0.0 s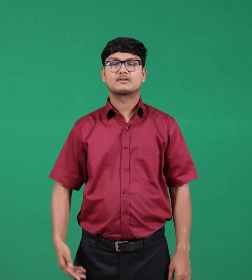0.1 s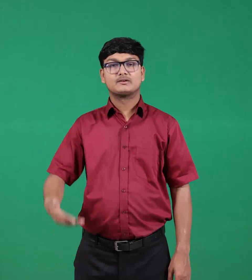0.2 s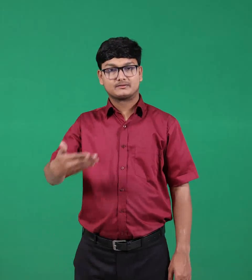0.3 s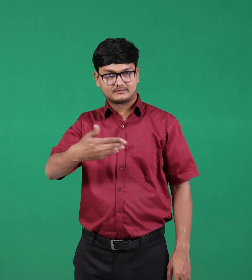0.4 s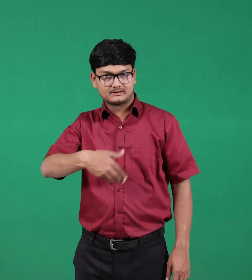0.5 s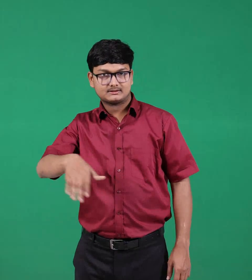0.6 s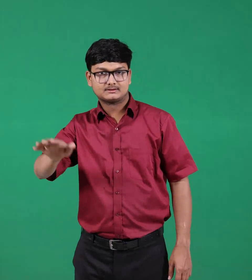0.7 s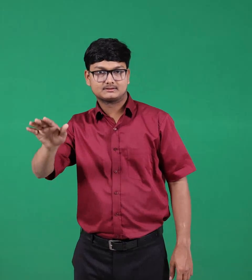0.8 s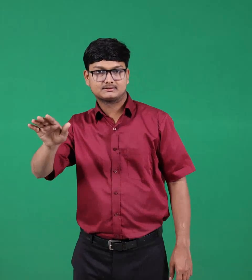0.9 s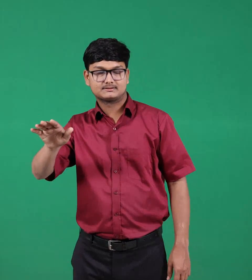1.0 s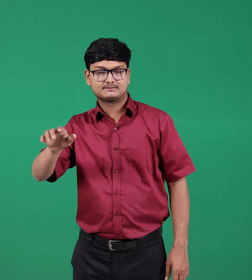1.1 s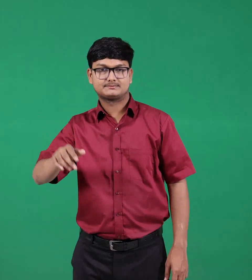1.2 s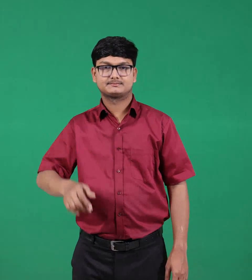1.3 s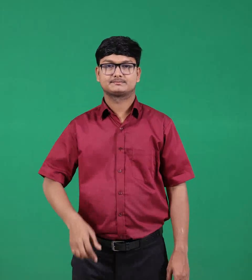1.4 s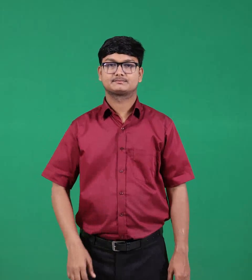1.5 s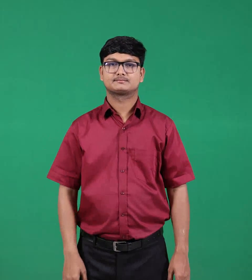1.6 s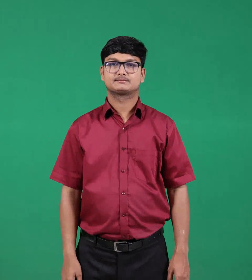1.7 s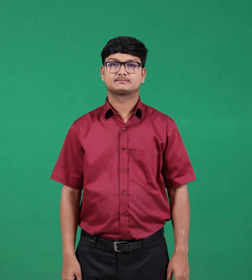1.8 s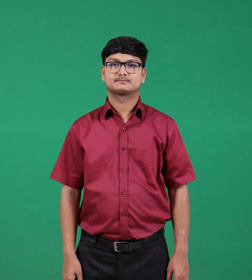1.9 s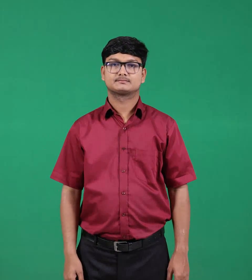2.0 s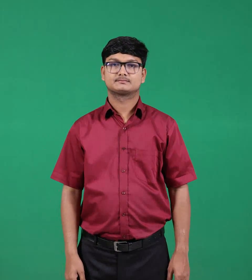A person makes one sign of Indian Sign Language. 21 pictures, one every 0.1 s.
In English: go
